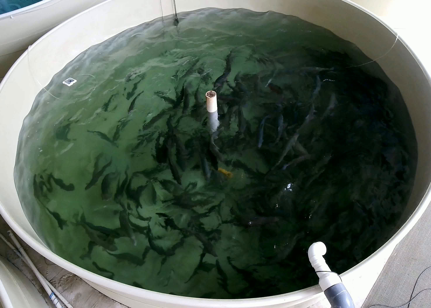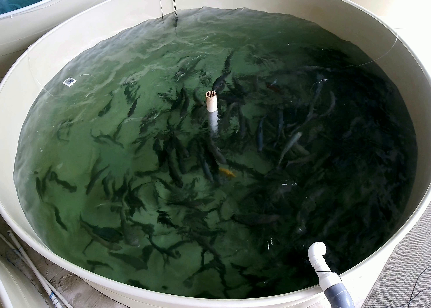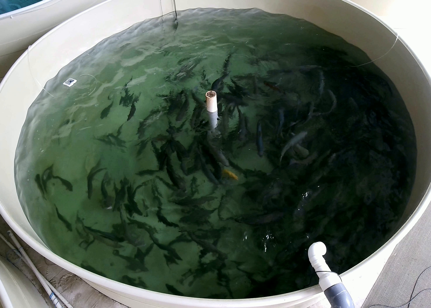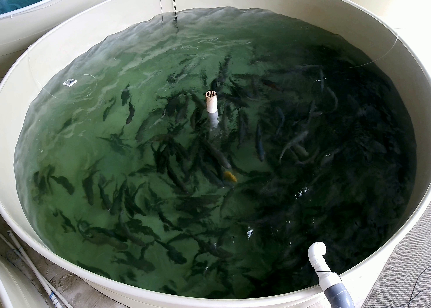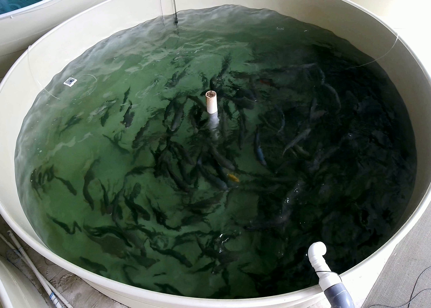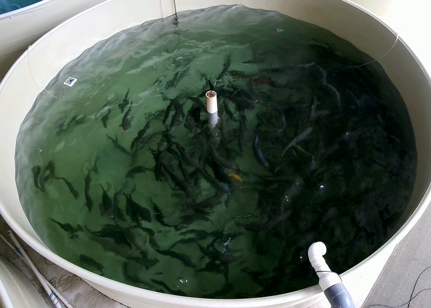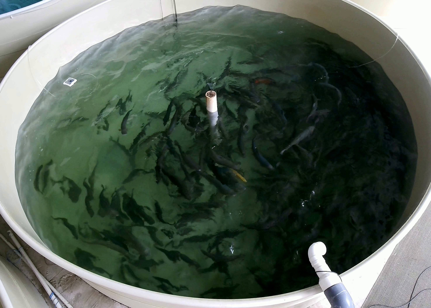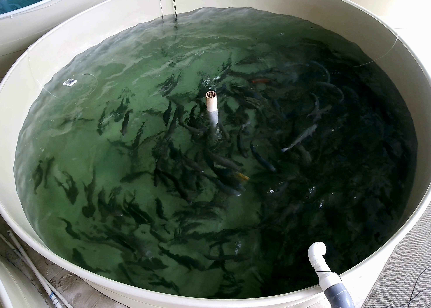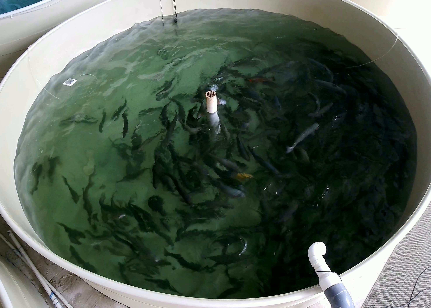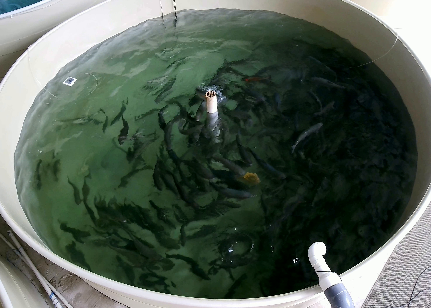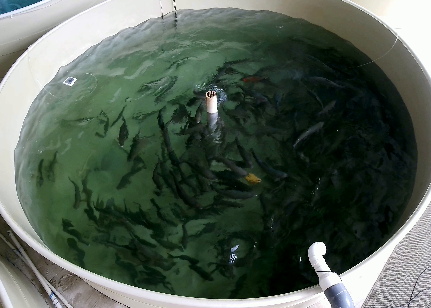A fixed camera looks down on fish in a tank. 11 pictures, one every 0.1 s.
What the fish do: Foraging.
